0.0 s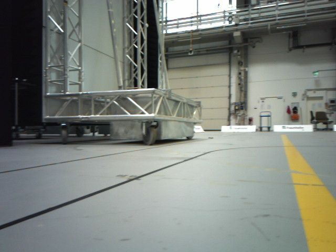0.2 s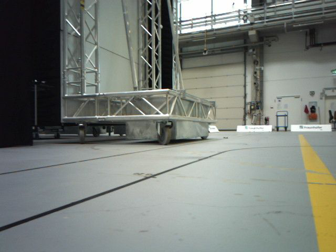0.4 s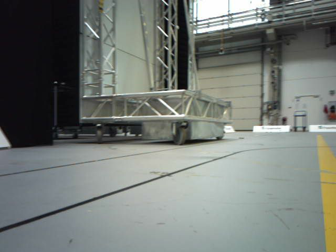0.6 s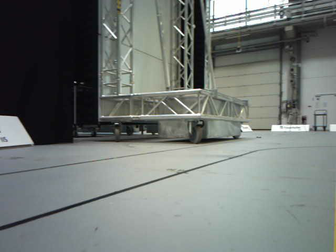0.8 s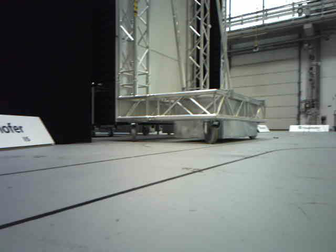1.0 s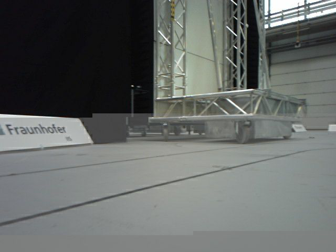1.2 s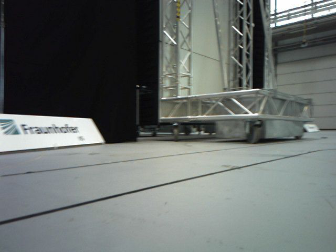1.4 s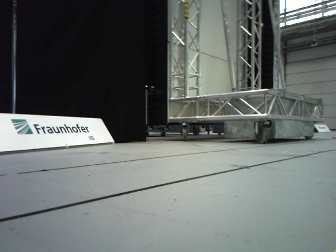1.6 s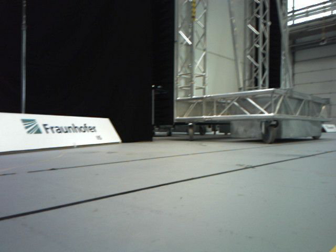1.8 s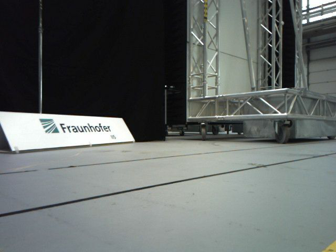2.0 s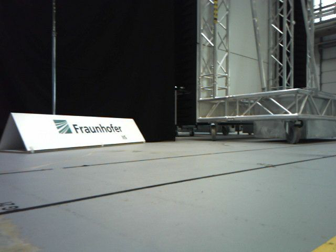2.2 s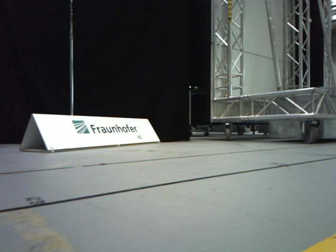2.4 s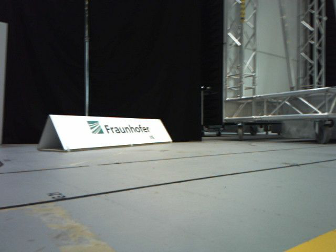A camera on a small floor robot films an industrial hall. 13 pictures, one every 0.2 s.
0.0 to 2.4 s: The camera pans to its left, which is counterclockwise from overhead, by about 35 degrees. It travels backward, about 0.4 m.
The film runs backward here.
